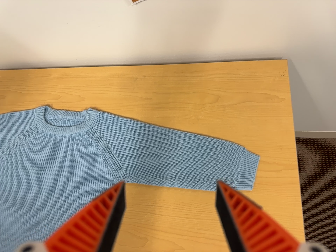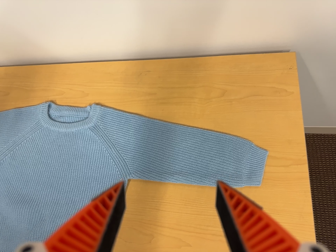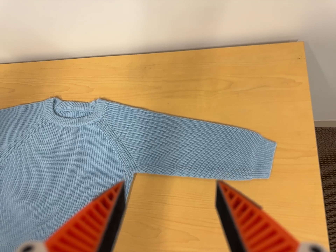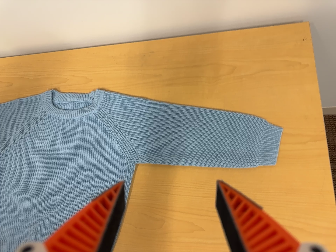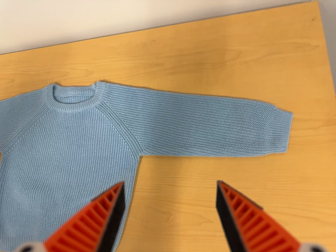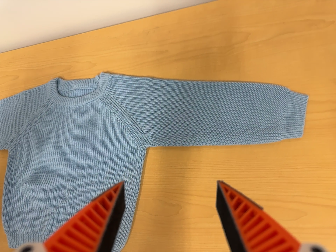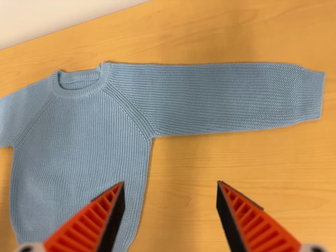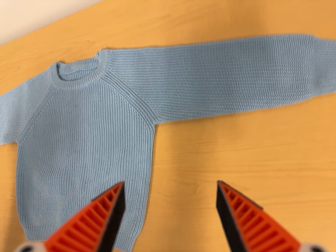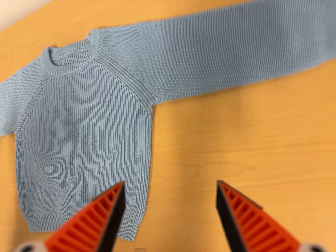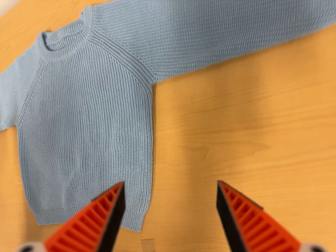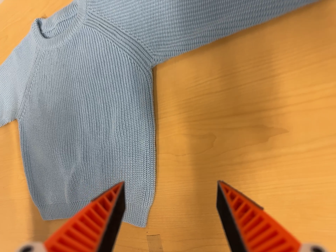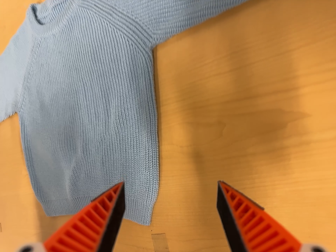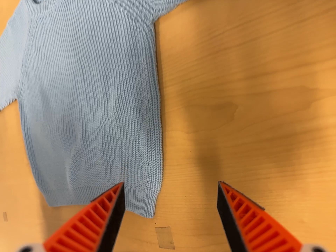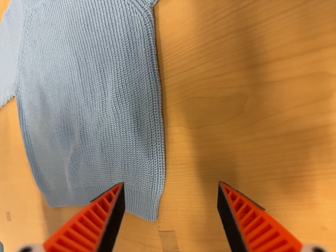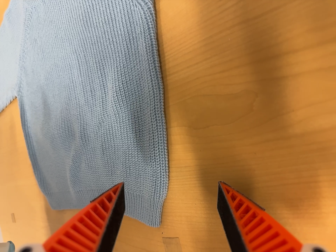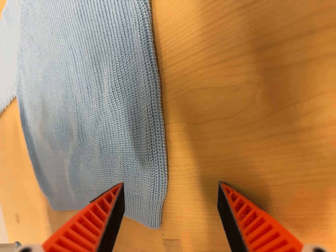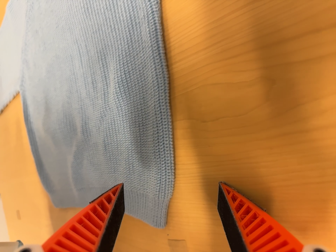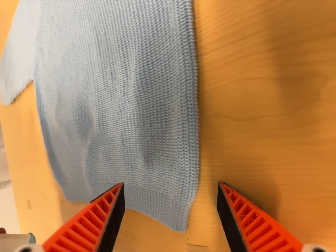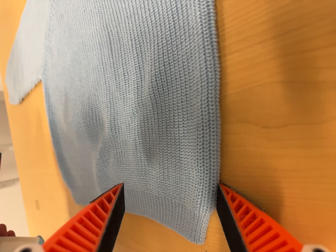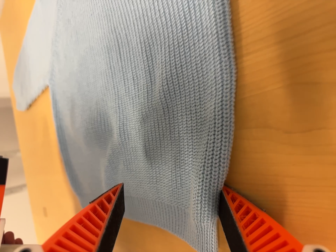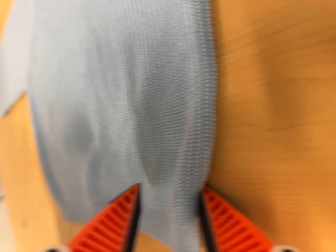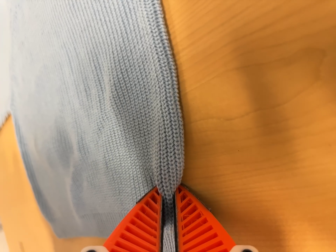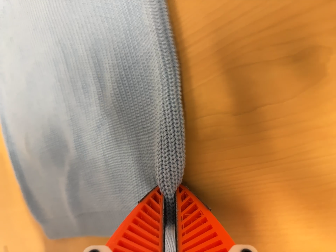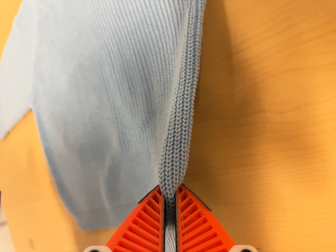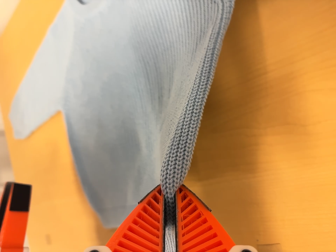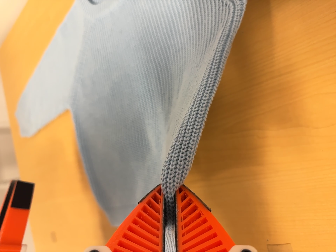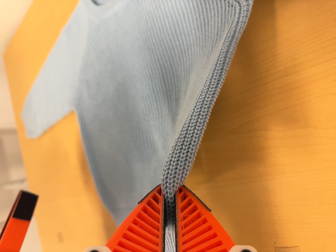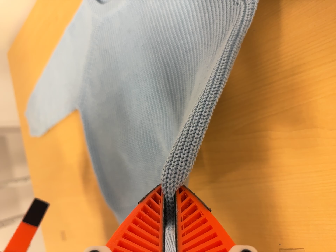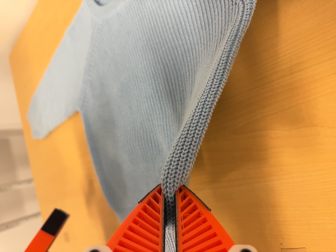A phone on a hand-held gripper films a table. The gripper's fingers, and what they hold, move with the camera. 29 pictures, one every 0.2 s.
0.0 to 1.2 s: The camera travels forward and toward the bottom of its view, about 14 cm, so what stands in front looms larger. It rolls about its line of sight by about 10 degrees, and the scene rotates counterclockwise.
1.2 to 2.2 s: The camera pans to its left by about 15 degrees. It travels forward and to its right, about 20 cm, so what stands in front looms larger. Its aim tips toward the bottom of its view by about 10 degrees, and the scene shifts upward. It rolls about its line of sight by about 10 degrees, and the scene rotates counterclockwise.
2.2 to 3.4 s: The camera travels forward, about 12 cm, so what stands in front looms larger.
3.4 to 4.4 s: The camera shifts only a little, or ends up much as it began.
4.4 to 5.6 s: The camera travels to its left and backward, about 10 cm, so close, fixed things drift to the right.
The film runs forward here.
